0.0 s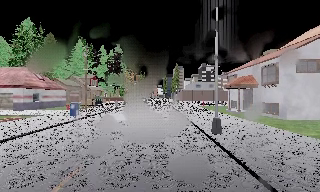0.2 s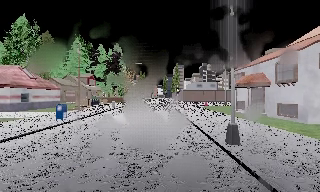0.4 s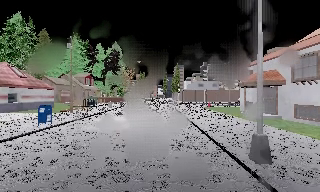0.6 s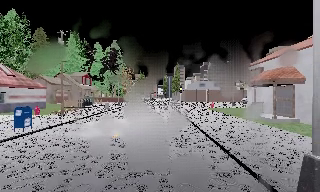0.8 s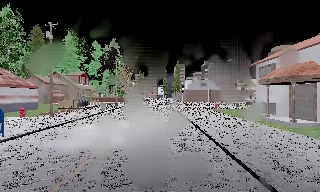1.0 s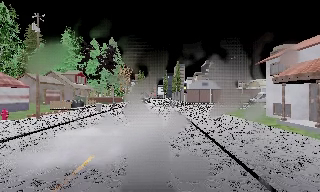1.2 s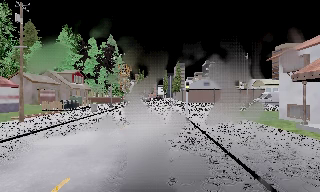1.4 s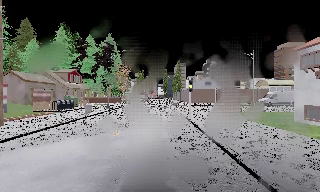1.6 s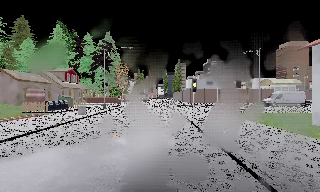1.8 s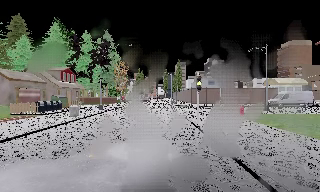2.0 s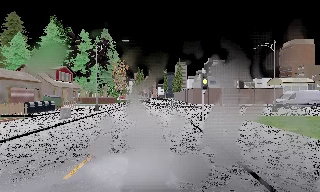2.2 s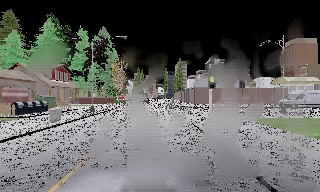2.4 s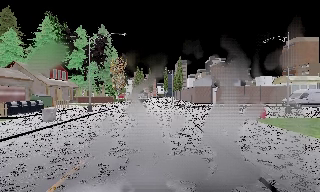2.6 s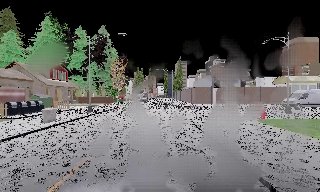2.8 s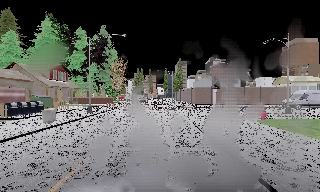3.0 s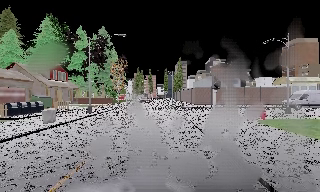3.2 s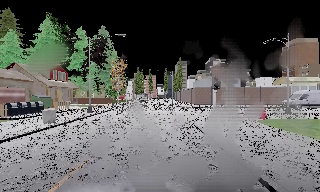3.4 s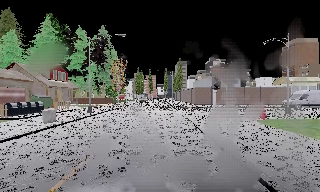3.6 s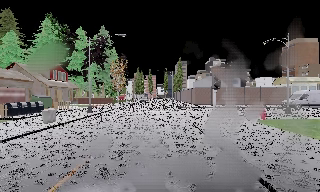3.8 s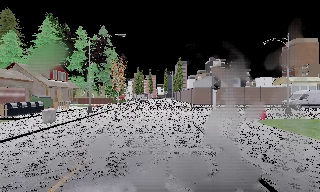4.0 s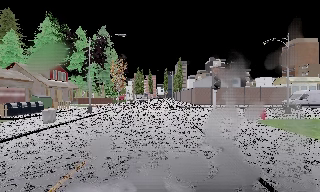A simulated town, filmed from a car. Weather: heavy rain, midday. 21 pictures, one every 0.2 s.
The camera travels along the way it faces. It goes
forward.
0.0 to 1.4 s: The camera travels forward, about 10 m, so what stands in front looms larger.
1.4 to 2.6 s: The camera travels forward, about 5 m, so what stands in front looms larger. It loses speed.
2.6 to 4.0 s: The camera keeps its place and its aim.
The film runs forward here.
